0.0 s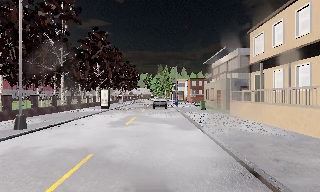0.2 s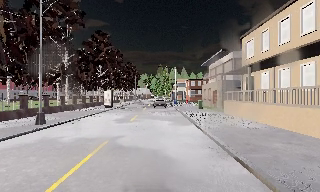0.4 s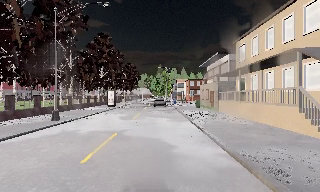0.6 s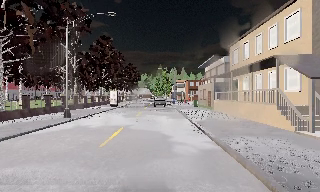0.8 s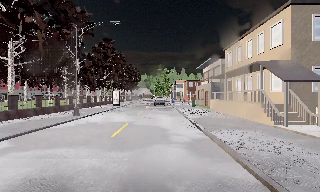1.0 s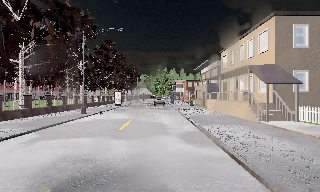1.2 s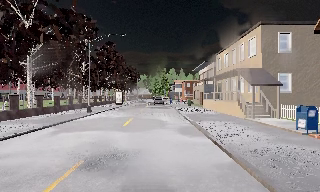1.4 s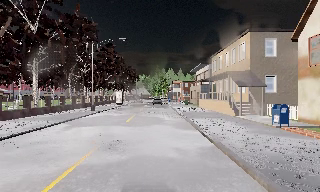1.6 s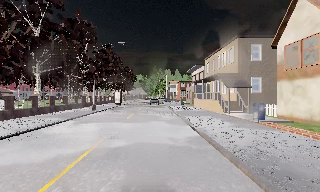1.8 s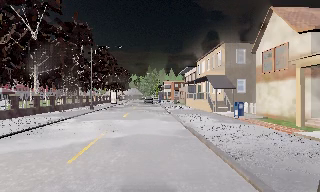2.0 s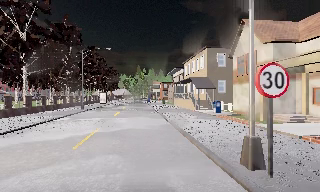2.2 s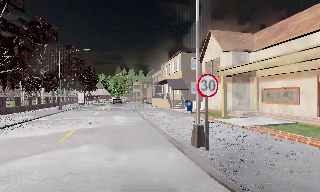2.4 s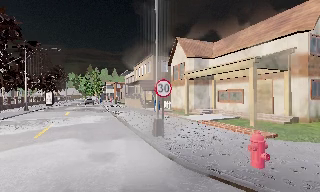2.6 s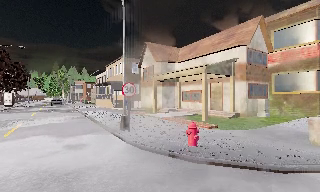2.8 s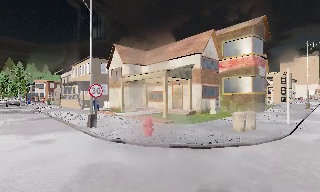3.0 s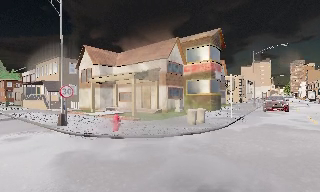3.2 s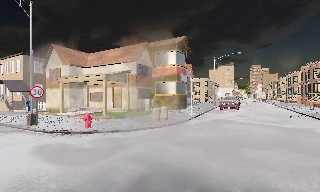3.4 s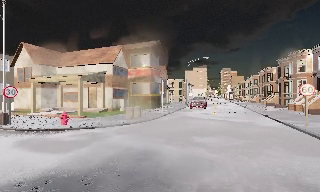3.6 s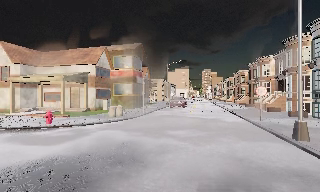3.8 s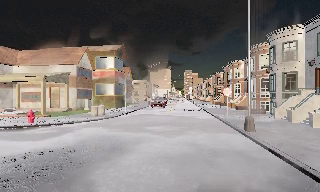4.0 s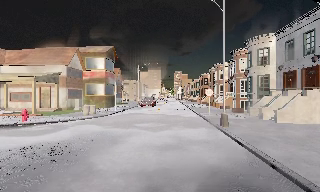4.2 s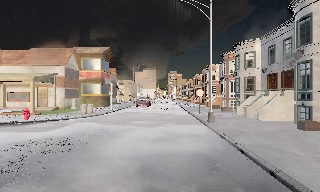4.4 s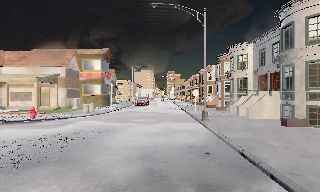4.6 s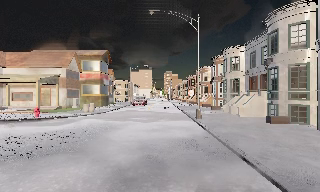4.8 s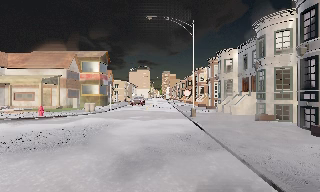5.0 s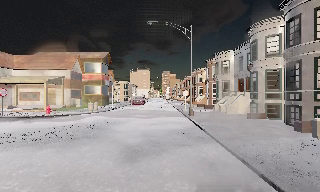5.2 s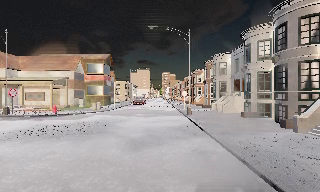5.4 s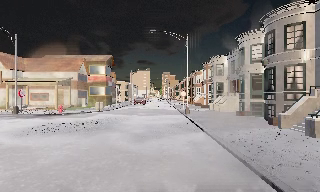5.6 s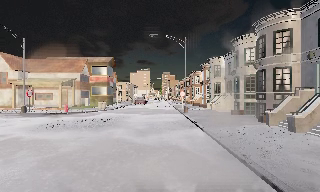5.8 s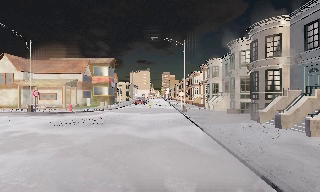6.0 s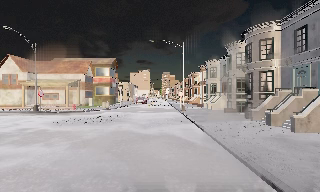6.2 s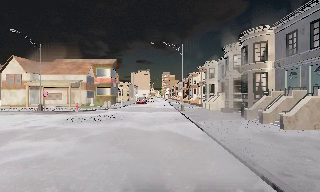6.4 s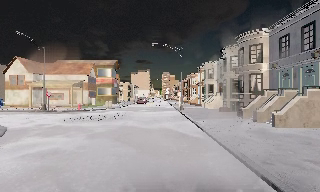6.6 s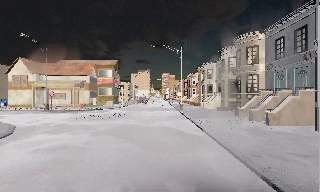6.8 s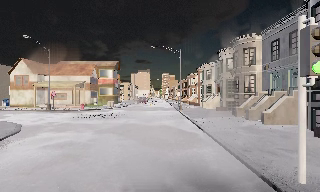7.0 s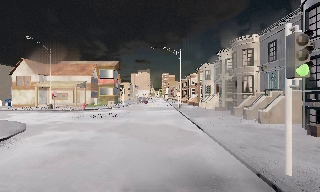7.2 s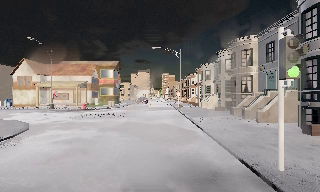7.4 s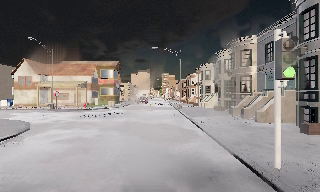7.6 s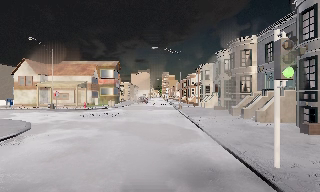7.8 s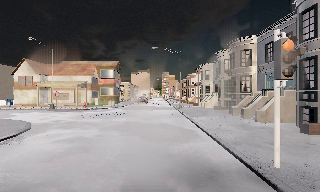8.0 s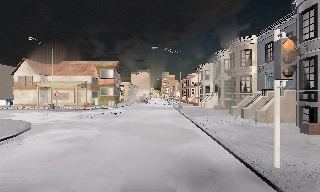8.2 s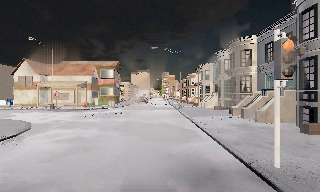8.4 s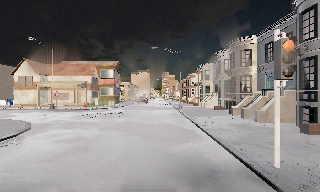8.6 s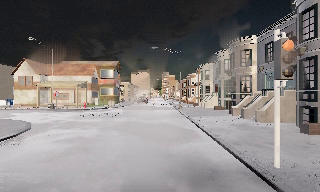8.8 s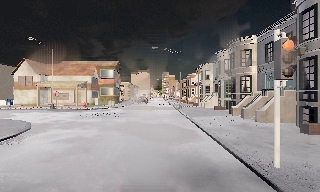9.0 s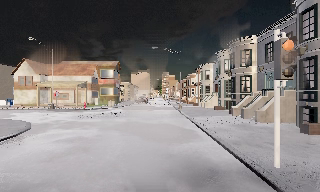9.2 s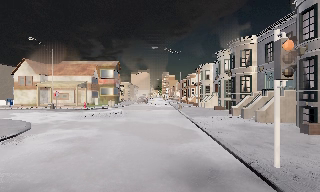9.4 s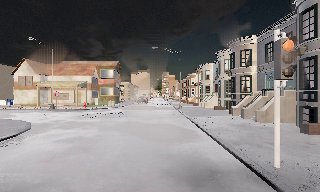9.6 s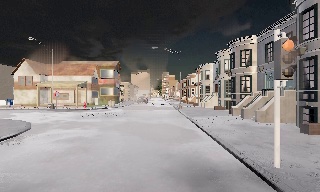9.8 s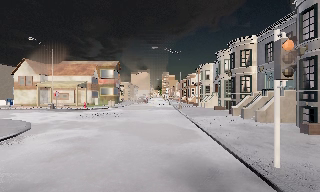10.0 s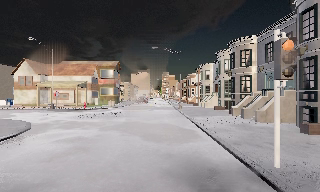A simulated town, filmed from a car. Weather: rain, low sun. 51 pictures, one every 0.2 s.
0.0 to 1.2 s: The camera travels backward, about 8 m, so what stands in front gets smaller.
1.2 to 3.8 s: The scene slides to the left, as the camera pans about 80 degrees to its right. It travels backward, about 17 m.
3.8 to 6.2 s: The camera travels backward, about 10 m, so what stands in front gets smaller.
6.2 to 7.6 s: The camera travels backward, about 2 m, so what stands in front gets smaller. It loses speed.
7.6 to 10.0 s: The camera keeps its place and its aim.
The film runs backward here.
